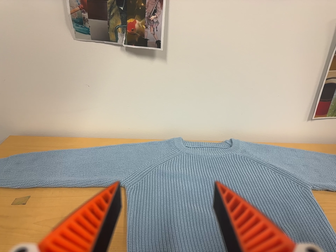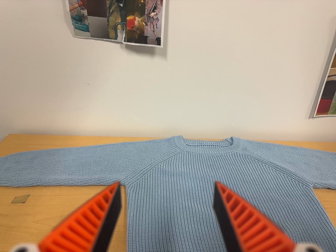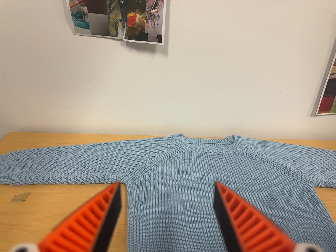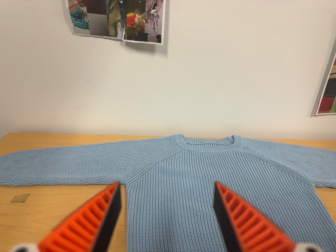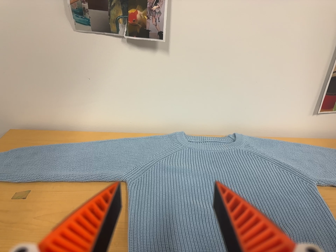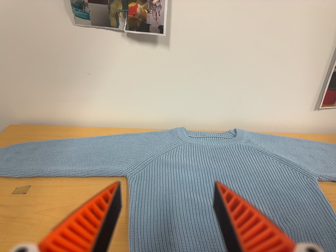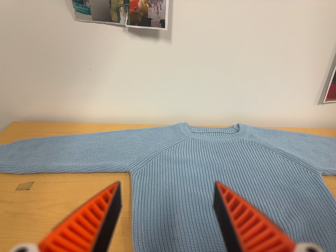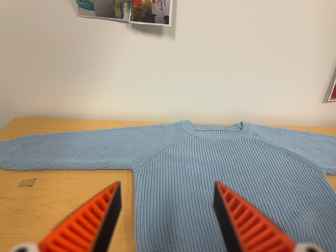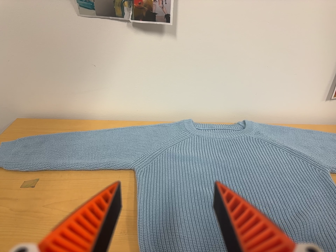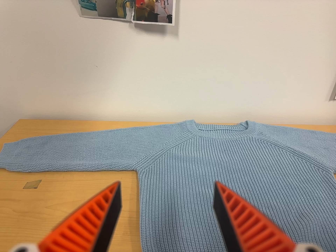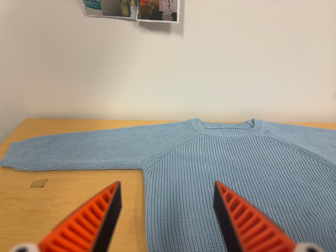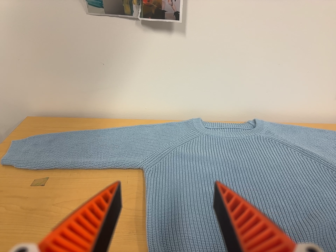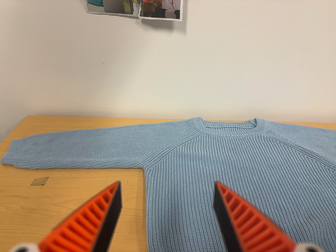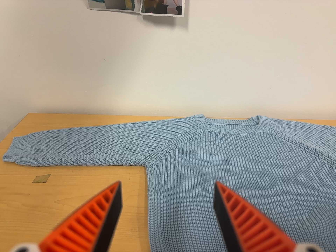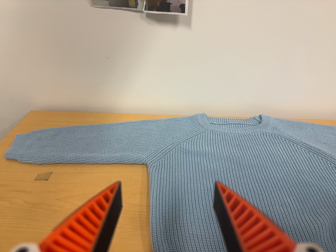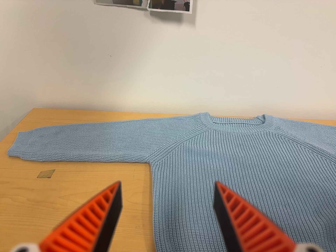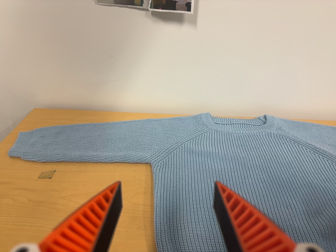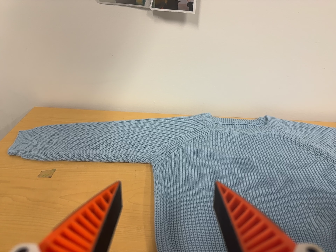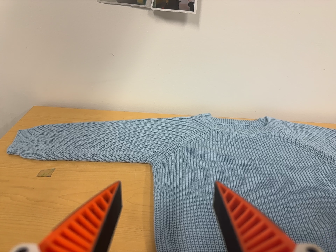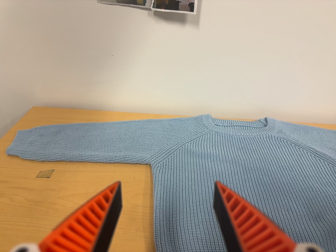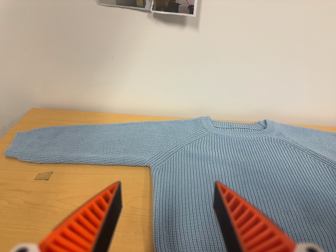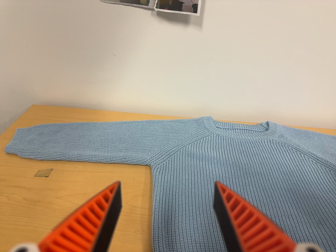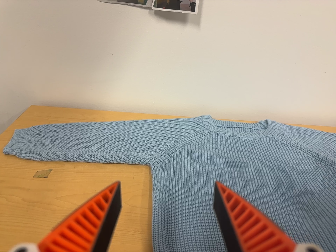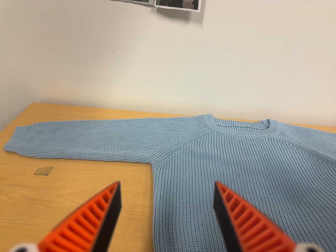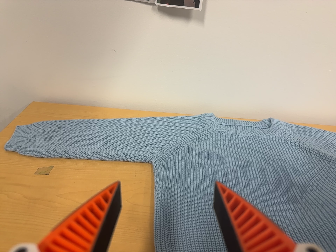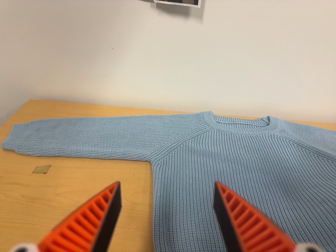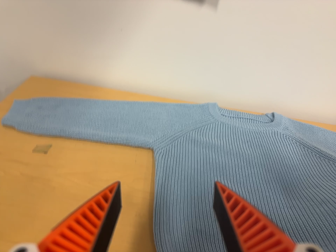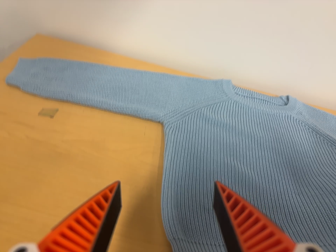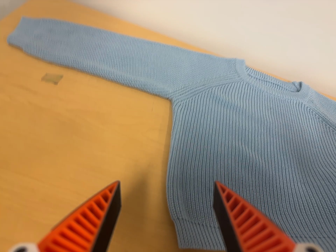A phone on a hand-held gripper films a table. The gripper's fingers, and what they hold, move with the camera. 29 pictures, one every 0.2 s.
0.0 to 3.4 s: The camera travels forward, about 4 cm, so what stands in front looms larger.
3.4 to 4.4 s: The camera keeps its place and its aim.
4.4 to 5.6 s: The camera travels to its left and forward, about 8 cm, so close, fixed things drift to the right. Its aim tips toward the bottom of its view by about 15 degrees, and the scene shifts upward. It rolls about its line of sight by about 15 degrees, and the scene rotates clockwise.
The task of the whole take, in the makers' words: fold up.
The film runs forward here.
